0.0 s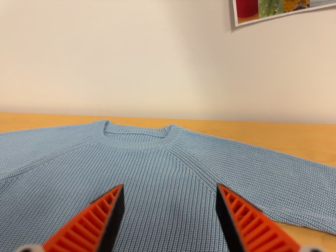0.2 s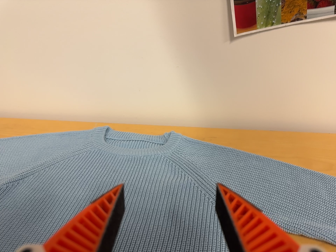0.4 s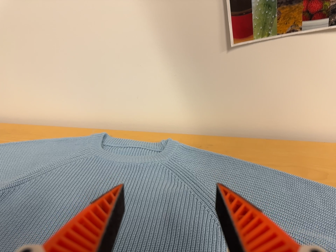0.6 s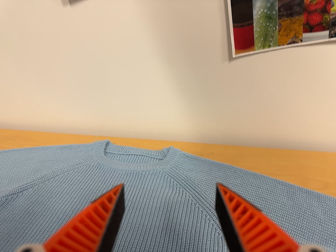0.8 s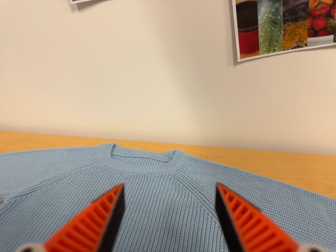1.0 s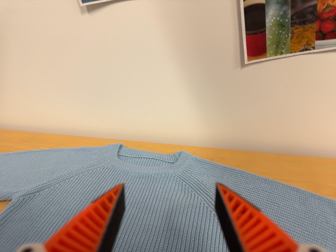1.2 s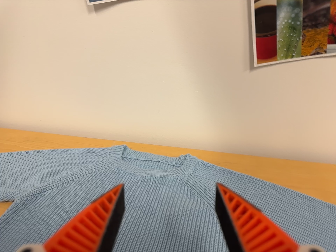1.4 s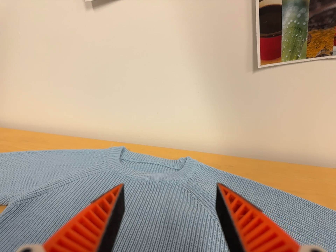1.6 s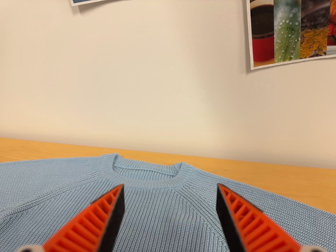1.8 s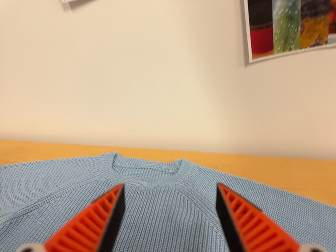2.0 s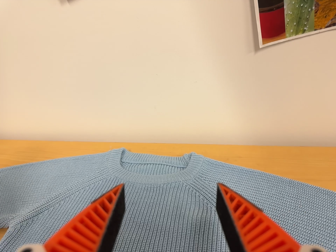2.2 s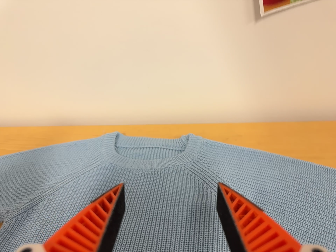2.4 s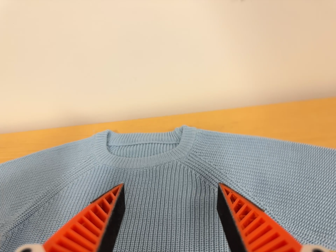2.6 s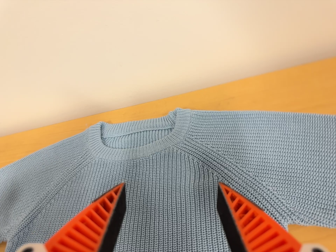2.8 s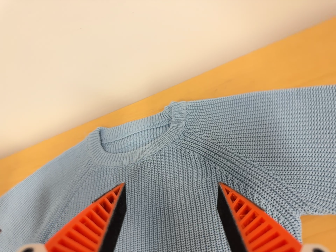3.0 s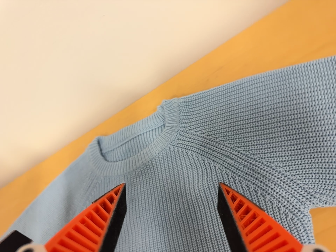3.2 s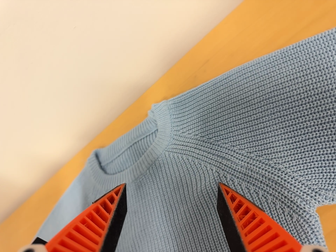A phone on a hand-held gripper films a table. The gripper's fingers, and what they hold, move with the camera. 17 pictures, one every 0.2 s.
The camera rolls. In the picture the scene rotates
counterclockwise.
0.0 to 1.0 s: The camera shifts only a little, or ends up much as it began.
1.0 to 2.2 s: The camera travels forward and toward the top of its view, about 12 cm, so what stands in front looms larger. Its aim tips toward the bottom of its view by about 10 degrees.
2.2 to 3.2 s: The camera pans to its left by about 15 degrees. It travels to its right, forward and toward the top of its view, about 20 cm. Its aim tips toward the bottom of its view by about 20 degrees. It rolls about its line of sight by about 40 degrees, and the scene rotates counterclockwise.
The film runs backward here.
